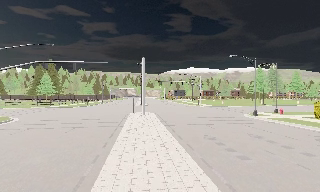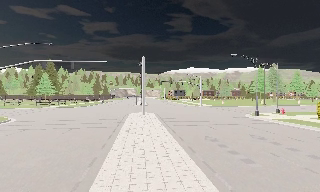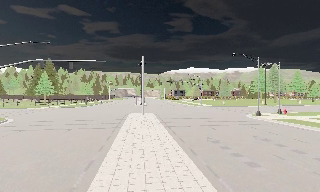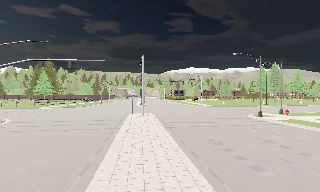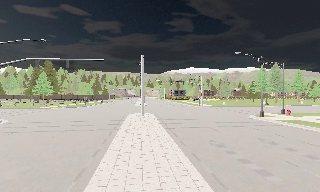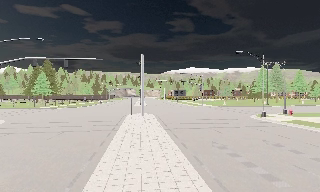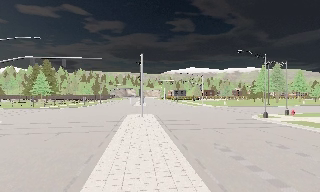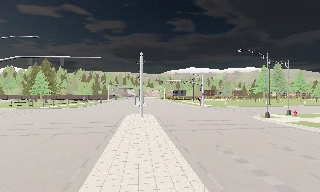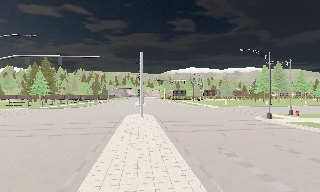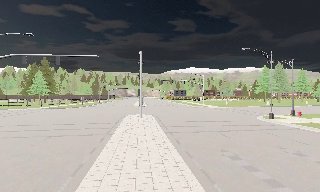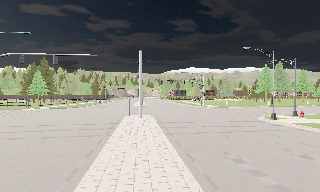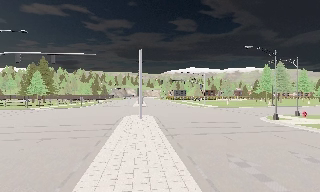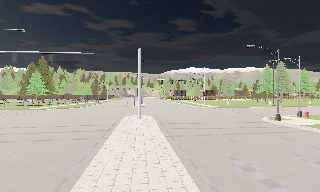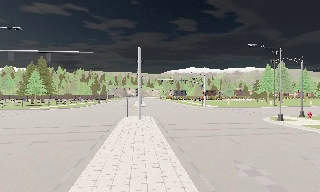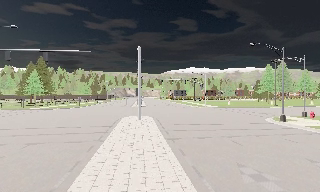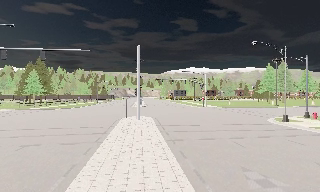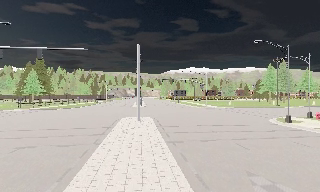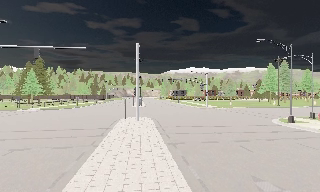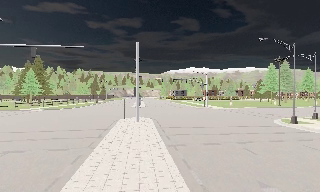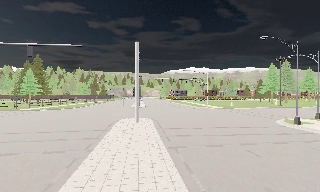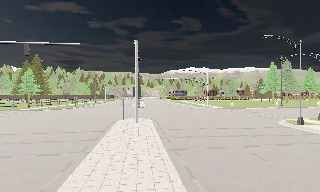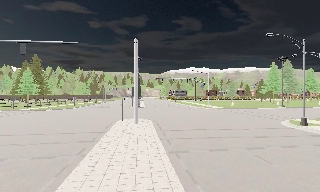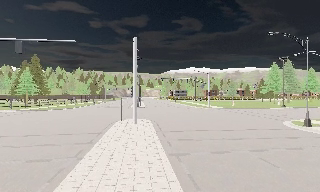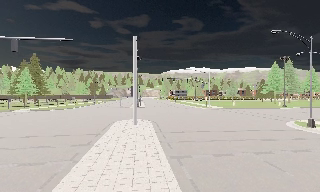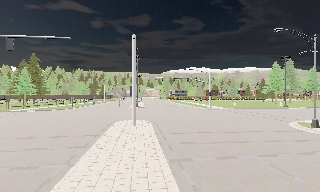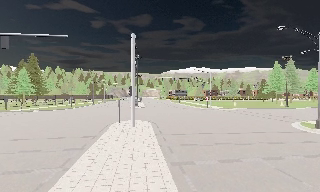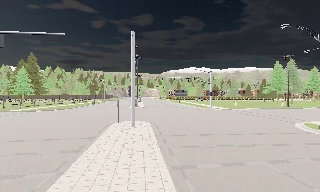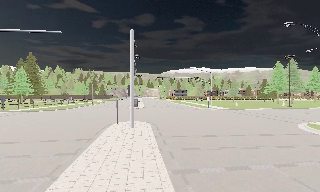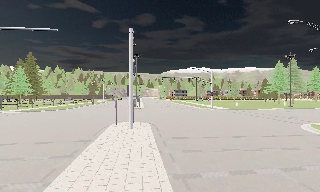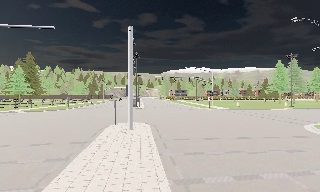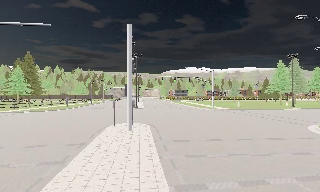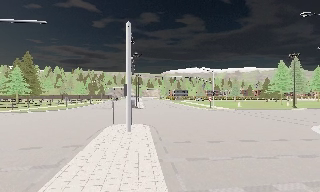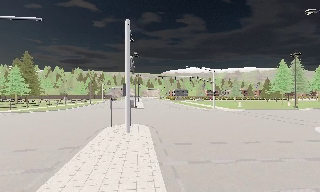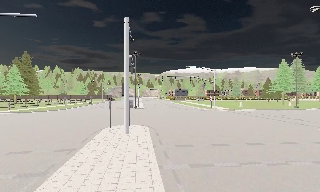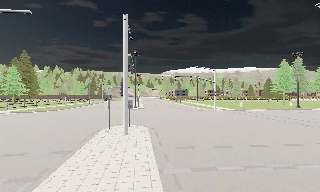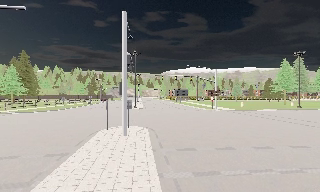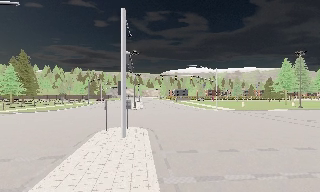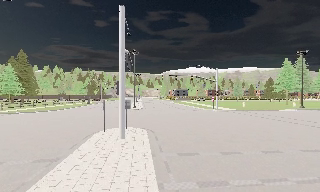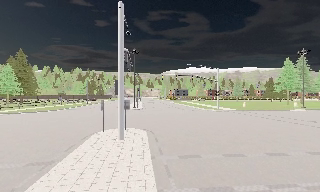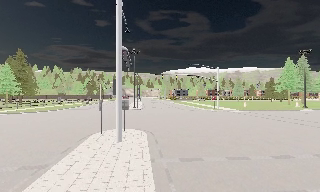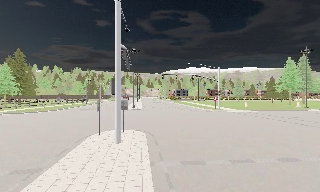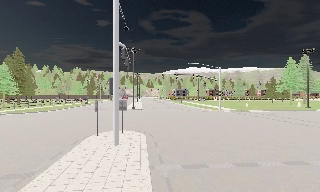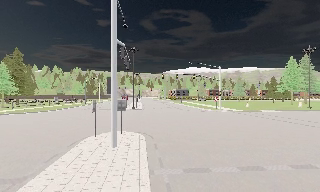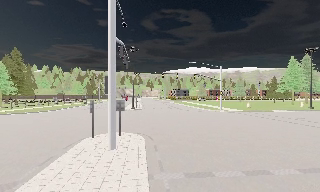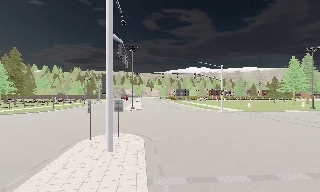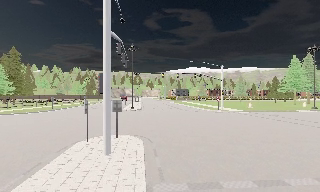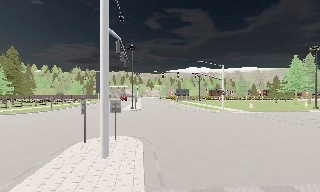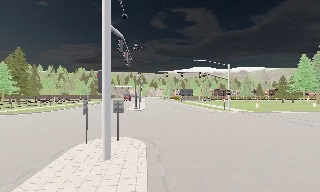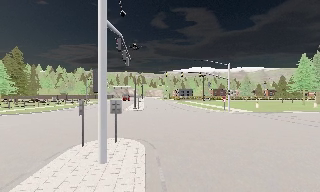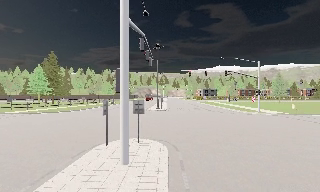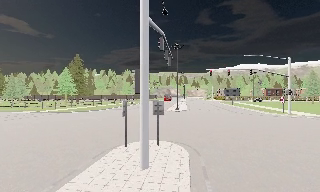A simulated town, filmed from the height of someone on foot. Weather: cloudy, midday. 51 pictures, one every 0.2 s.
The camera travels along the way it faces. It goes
forward.
0.0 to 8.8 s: The camera travels forward, about 15 m, so what stands in front looms larger.
8.8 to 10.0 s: The scene slides to the right, as the camera pans about 15 degrees to its left. It travels forward, about 2 m, so what stands in front looms larger.
The film runs forward here.
